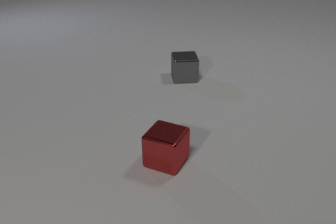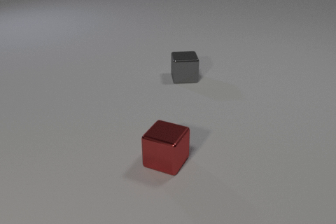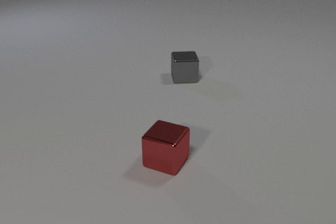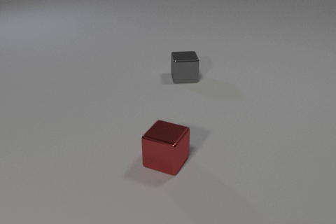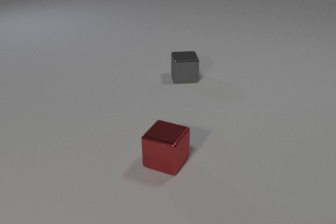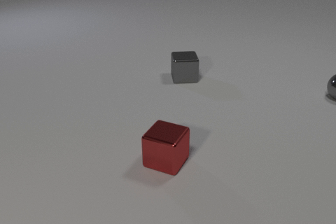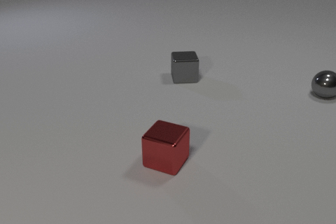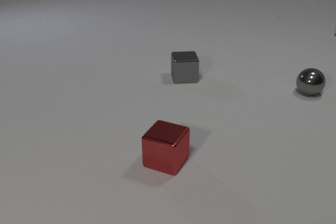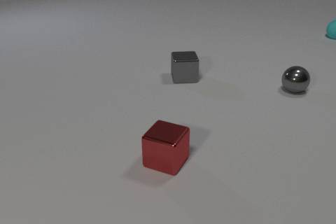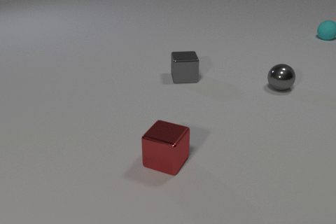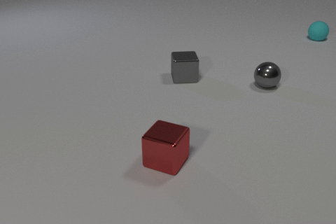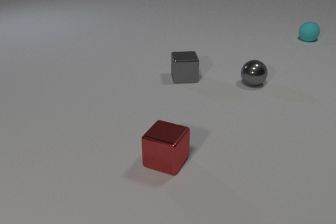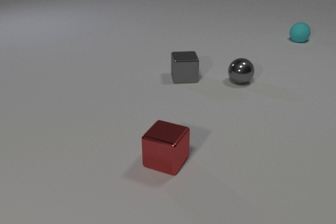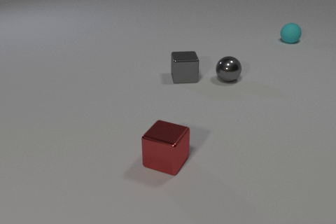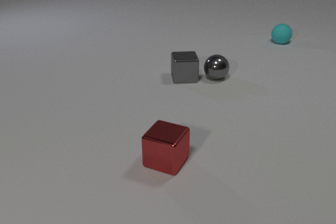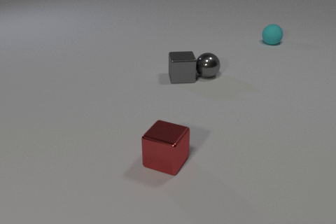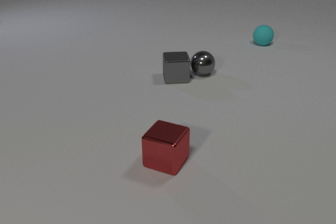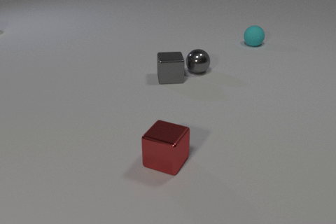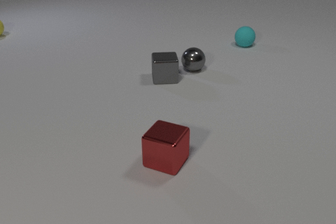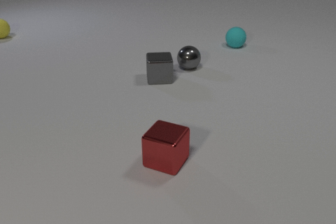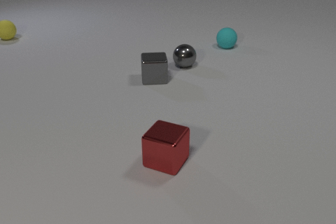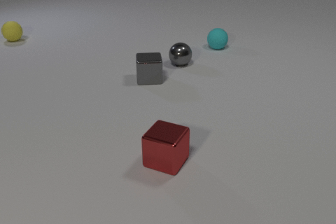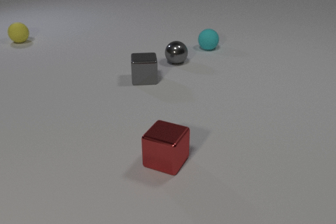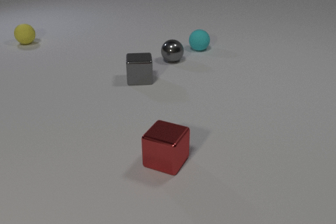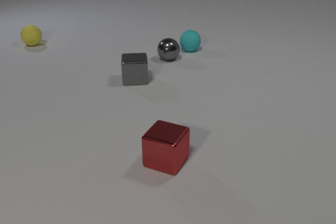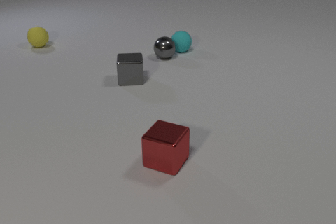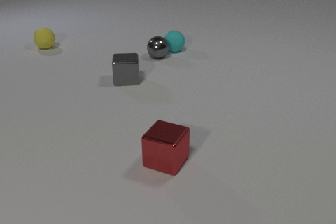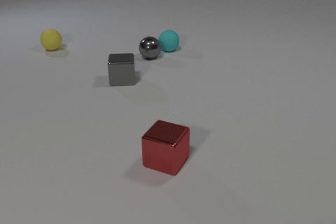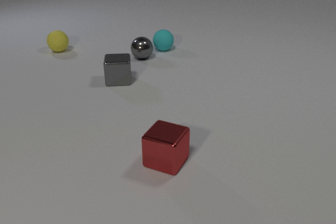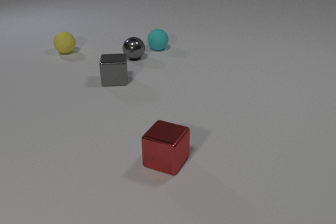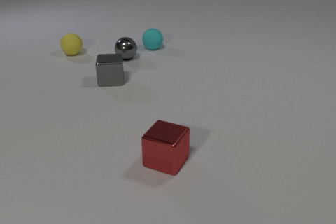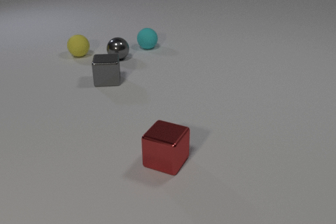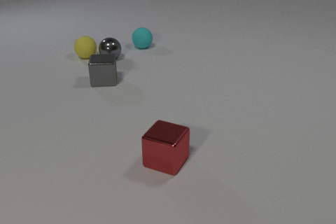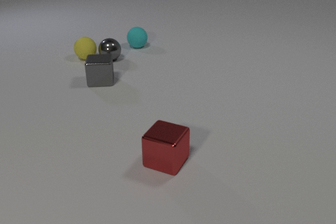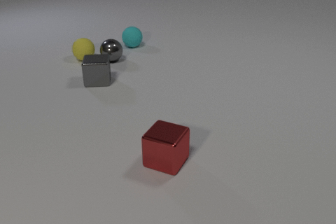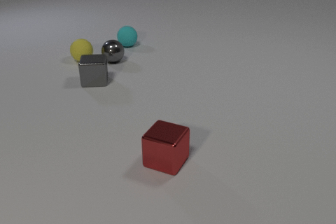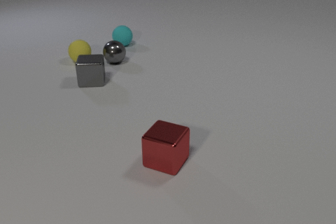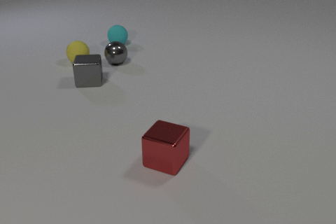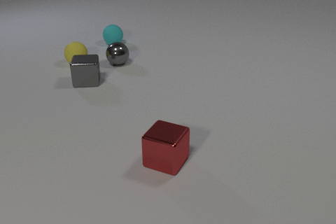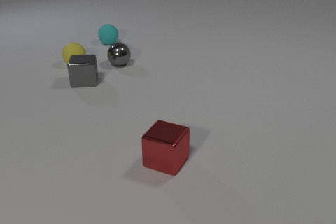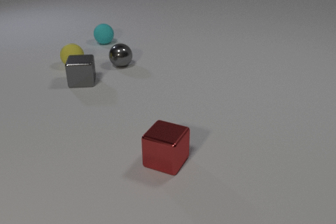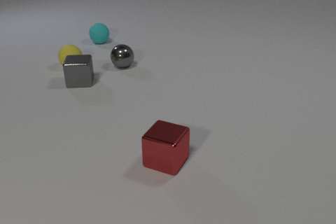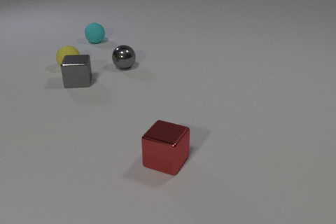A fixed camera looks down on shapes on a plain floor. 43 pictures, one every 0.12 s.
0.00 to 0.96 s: The gray metal sphere comes in at the right edge, rolls to the left. The cyan rubber sphere comes in at the right edge, rolls to the left and toward the camera.
0.96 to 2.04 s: The gray metal sphere rolls to the left. The gray metal cube slides to the left. The cyan rubber sphere rolls to the left and toward the camera. The gray metal sphere and the gray metal cube collide.
2.04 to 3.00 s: The gray metal sphere rolls away from the camera and to the left. The gray metal cube slides to the left. The cyan rubber sphere rolls to the left. The yellow rubber sphere comes in at the left edge, rolls toward the camera and to the right.
3.00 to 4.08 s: The gray metal sphere rolls to the left. The gray metal cube slides to the left. The cyan rubber sphere rolls to the left. The yellow rubber sphere rolls toward the camera and to the right. The gray metal sphere and the cyan rubber sphere collide. The gray metal sphere and the yellow rubber sphere collide.
4.08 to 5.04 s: The gray metal sphere rolls toward the camera and to the right. The gray metal cube slides to the left. The cyan rubber sphere rolls to the left and away from the camera. The yellow rubber sphere rolls toward the camera and to the left.
How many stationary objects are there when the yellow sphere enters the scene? 1.
What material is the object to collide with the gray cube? metal.
How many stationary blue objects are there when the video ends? 0.
